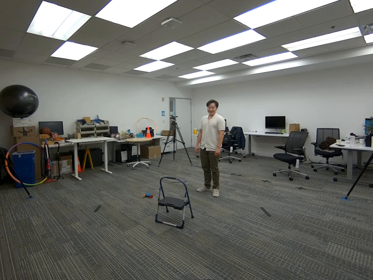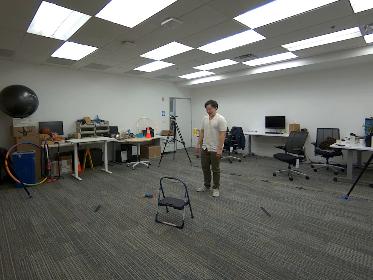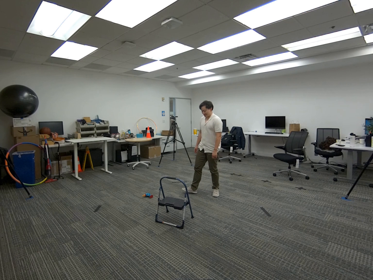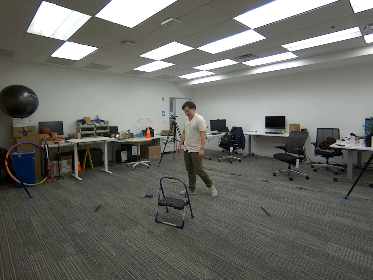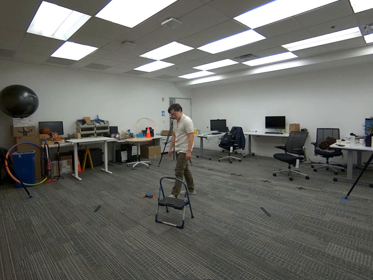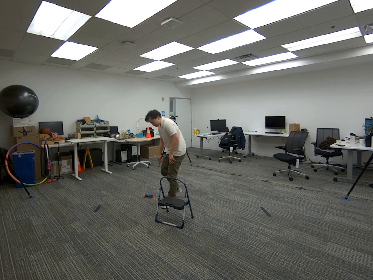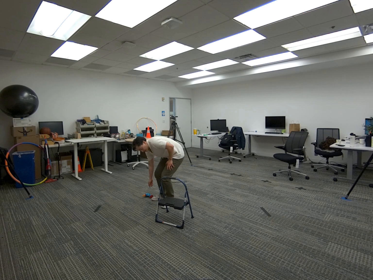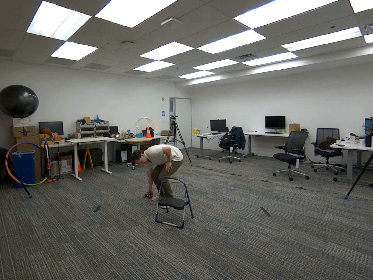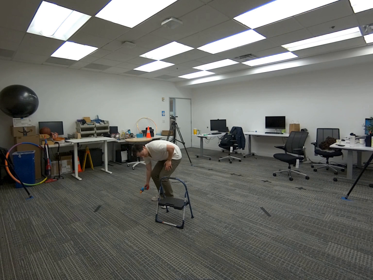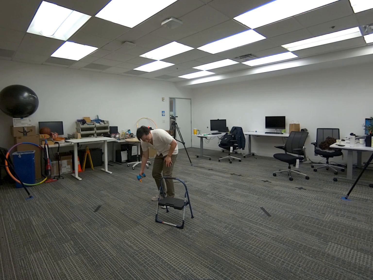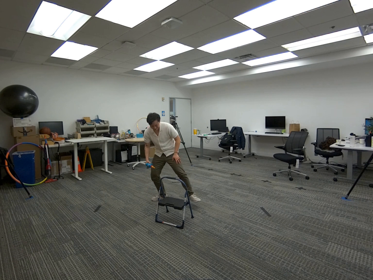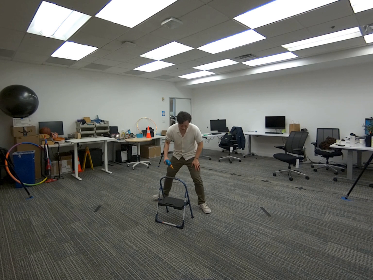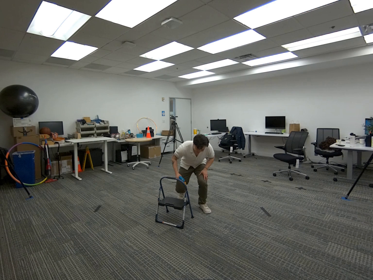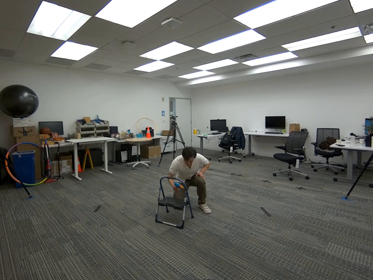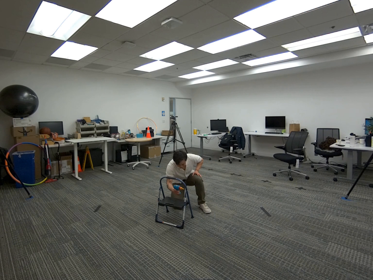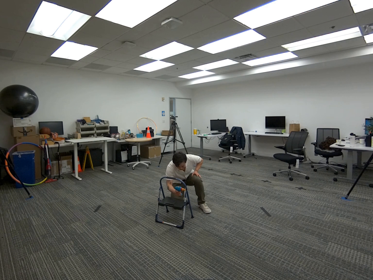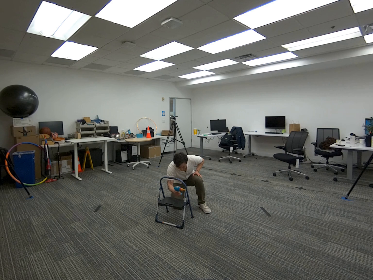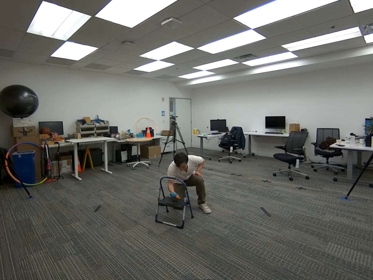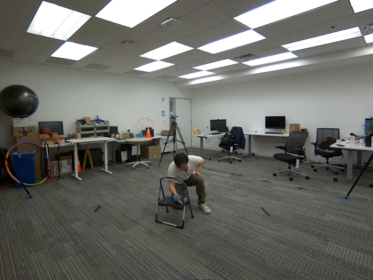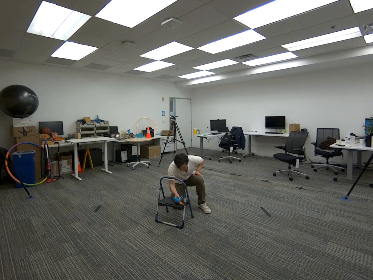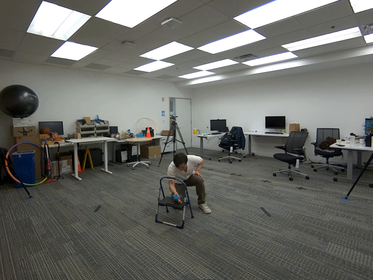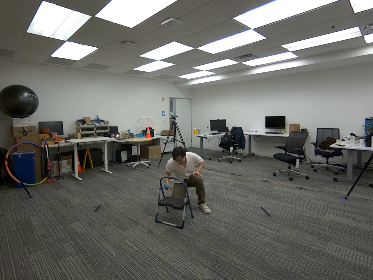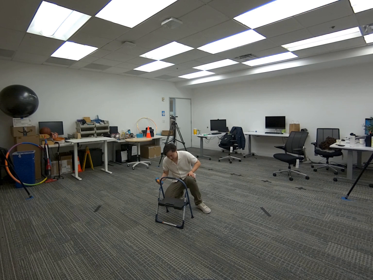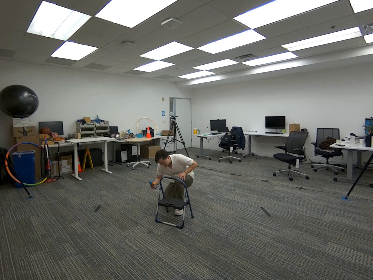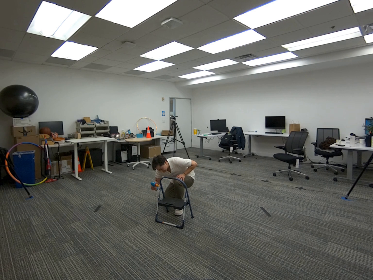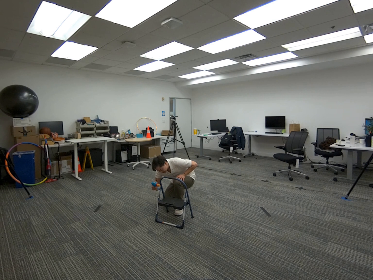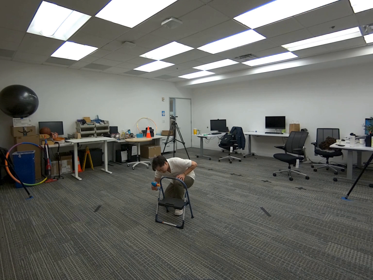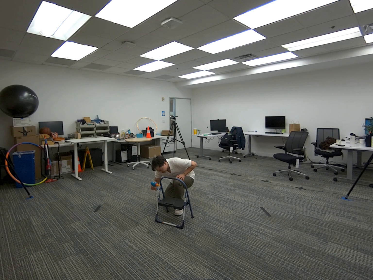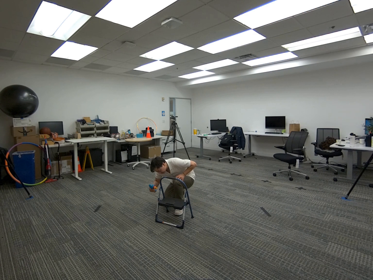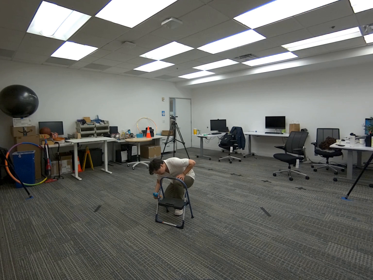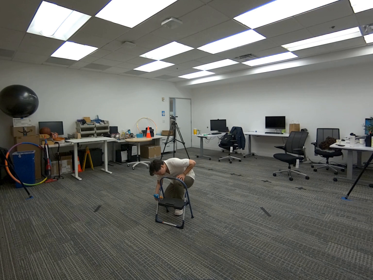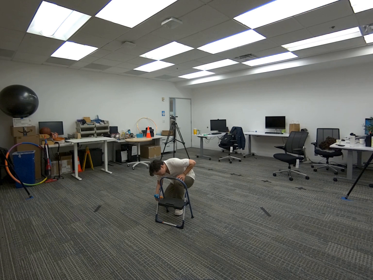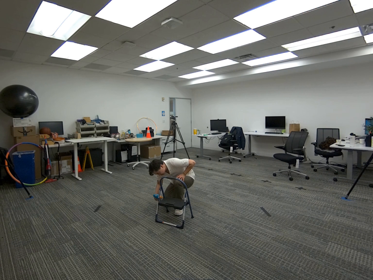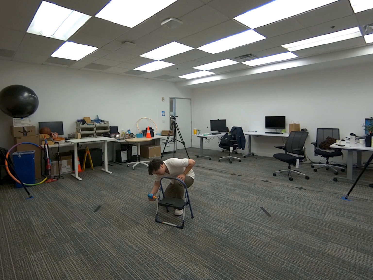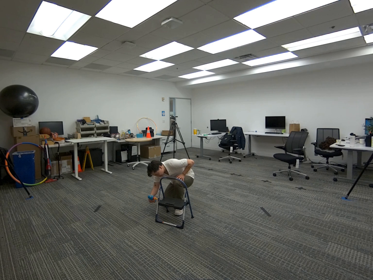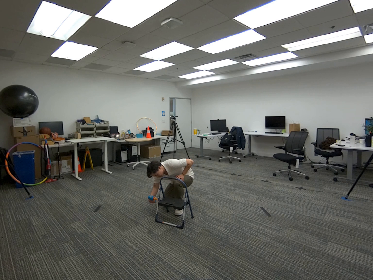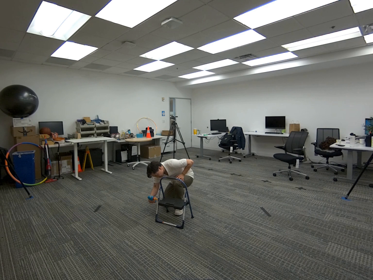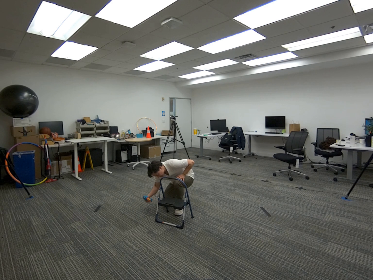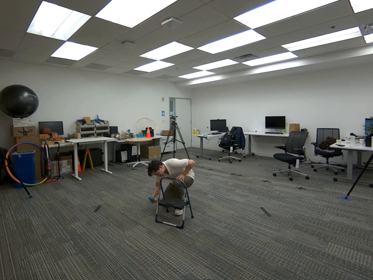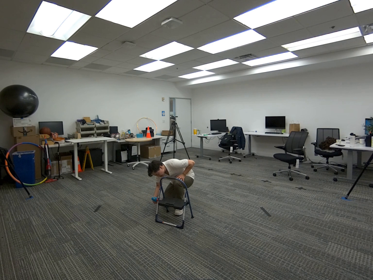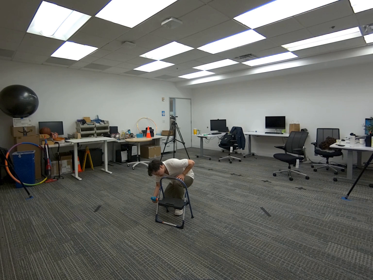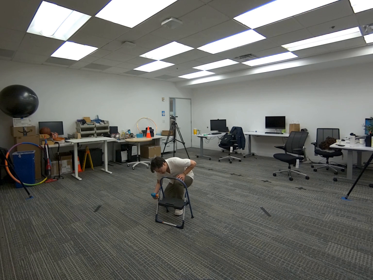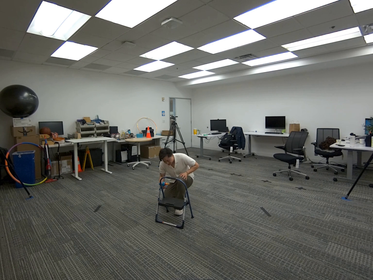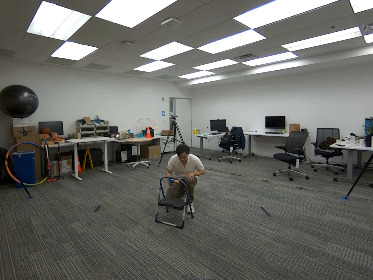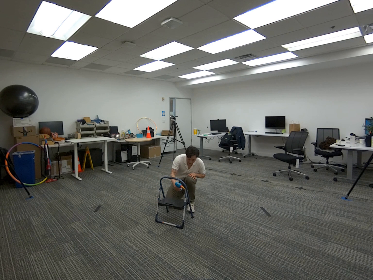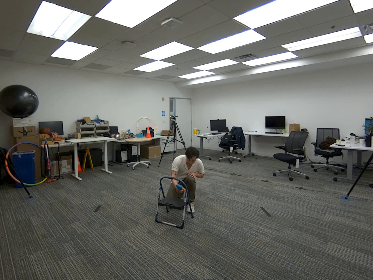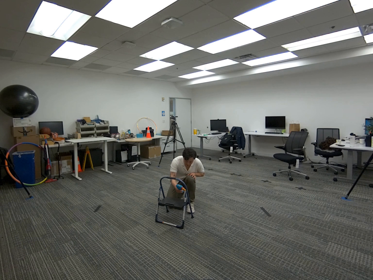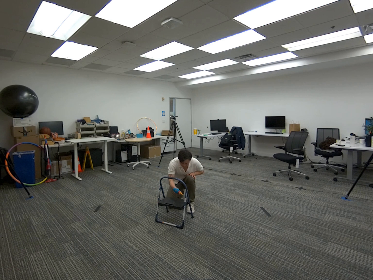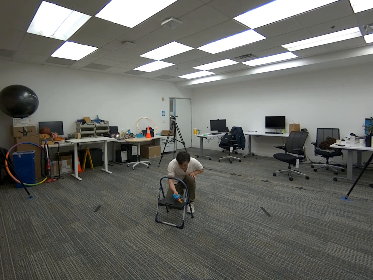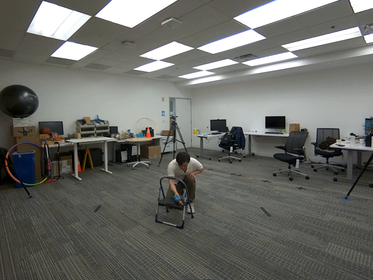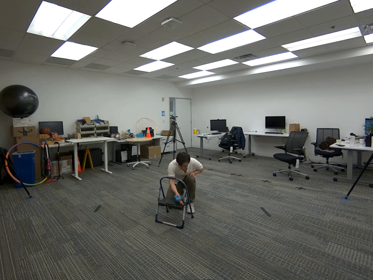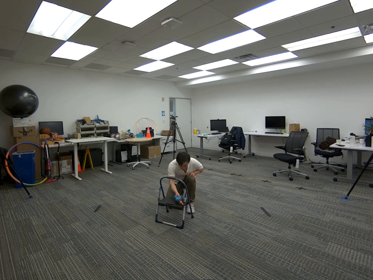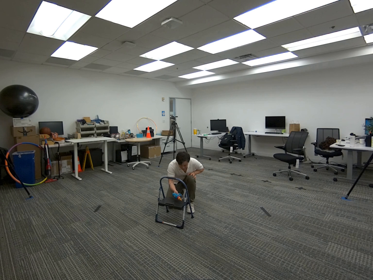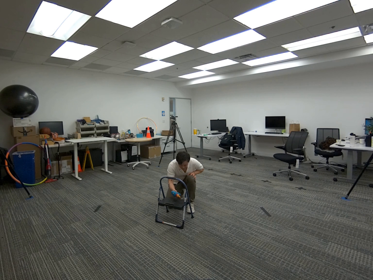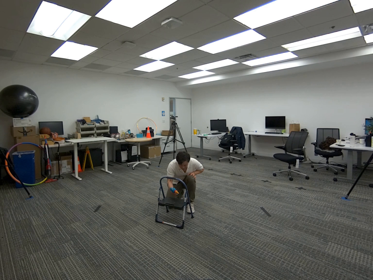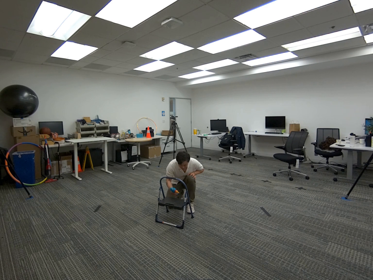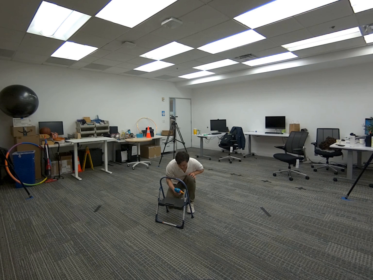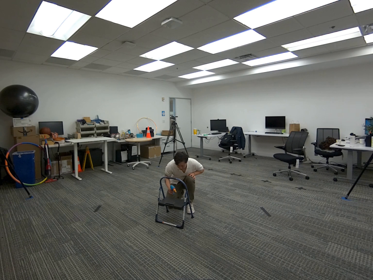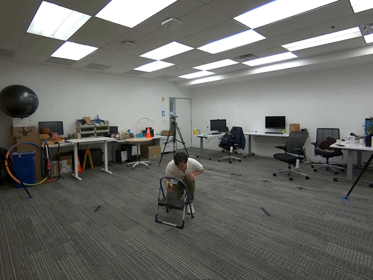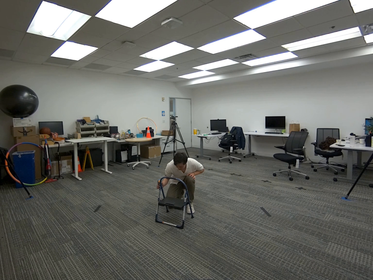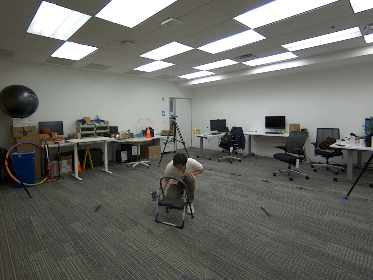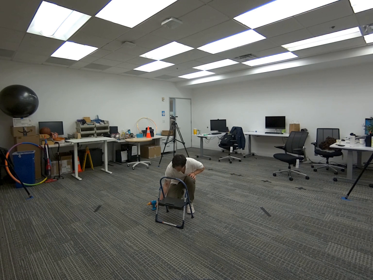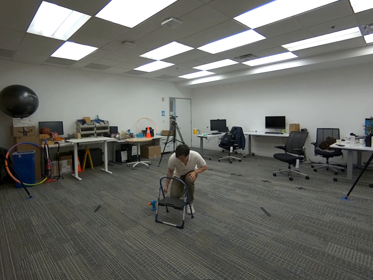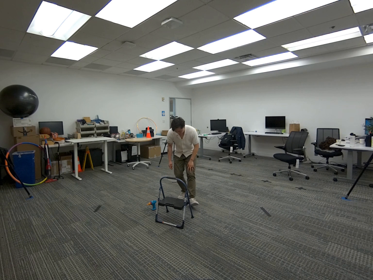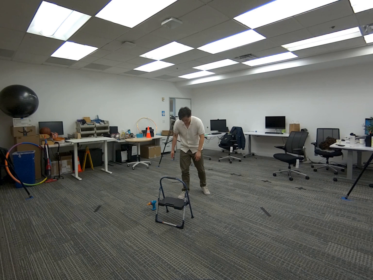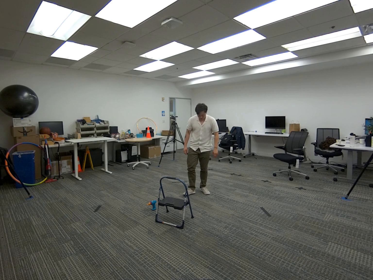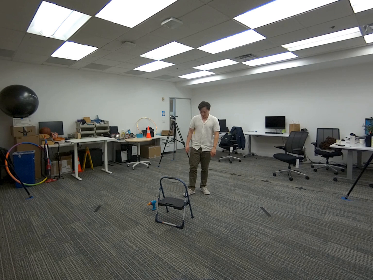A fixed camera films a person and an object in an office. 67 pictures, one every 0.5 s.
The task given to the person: Walk over to the toy drill on the ground and proceed to prefrom a drill action on the screws on the step ladder.
